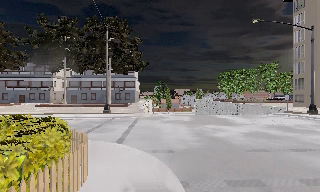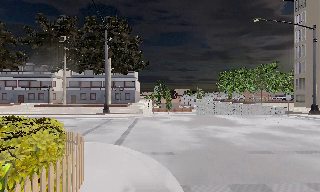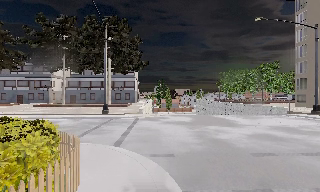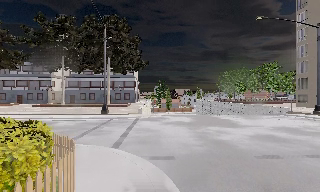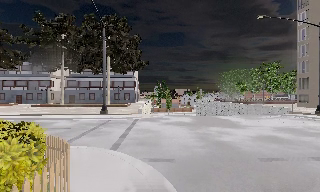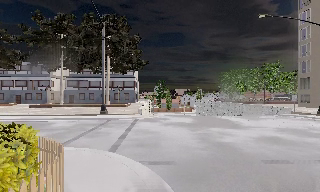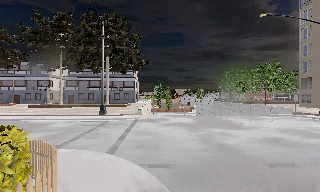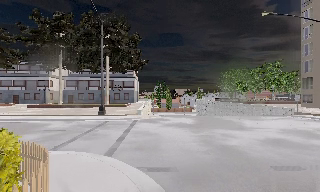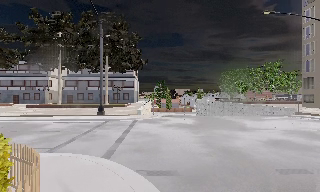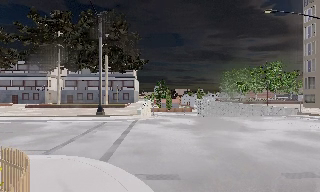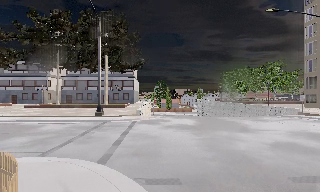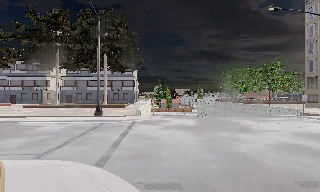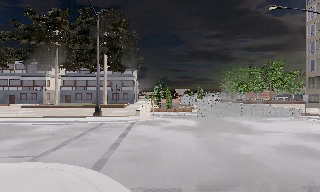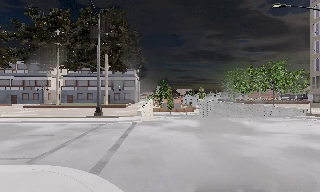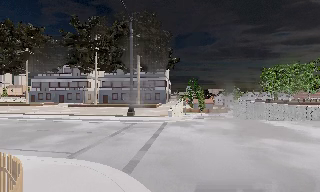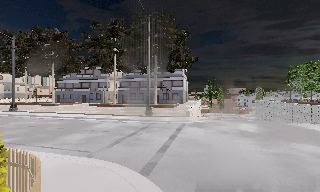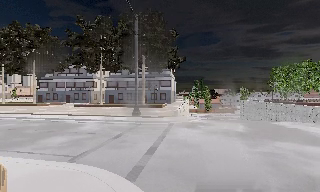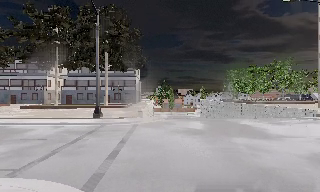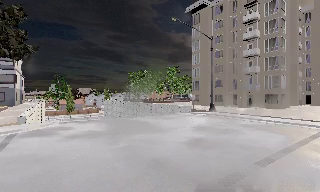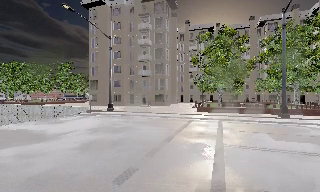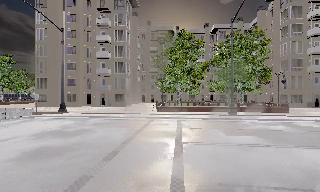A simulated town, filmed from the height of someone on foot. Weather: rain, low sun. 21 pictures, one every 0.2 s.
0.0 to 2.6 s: The camera travels forward, about 3 m, so what stands in front looms larger.
2.6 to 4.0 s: The camera swings to its right by about 80 degrees, and the scene slides to the left. It travels forward, about 1.5 m.
The film runs forward here.
